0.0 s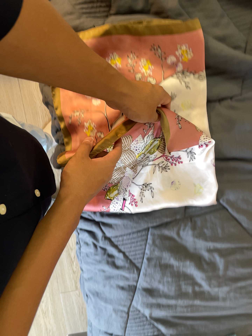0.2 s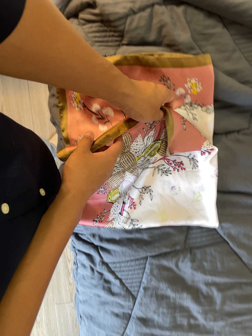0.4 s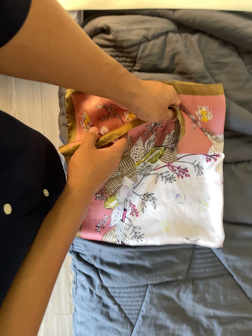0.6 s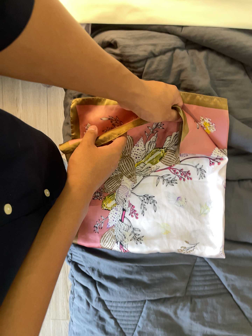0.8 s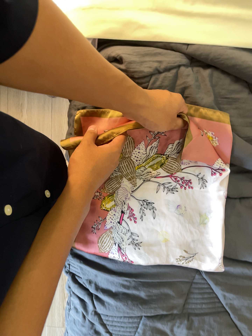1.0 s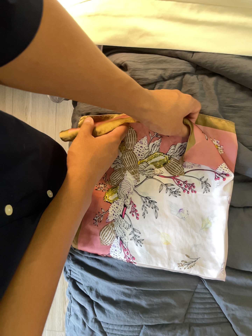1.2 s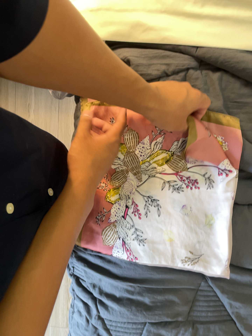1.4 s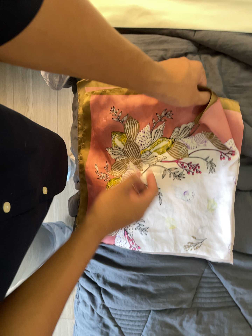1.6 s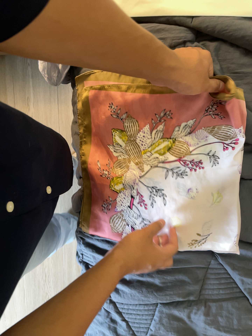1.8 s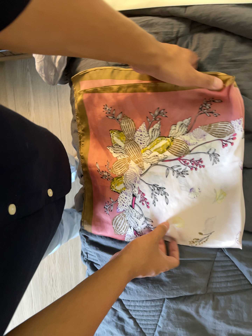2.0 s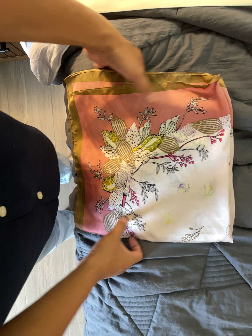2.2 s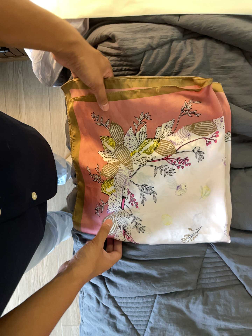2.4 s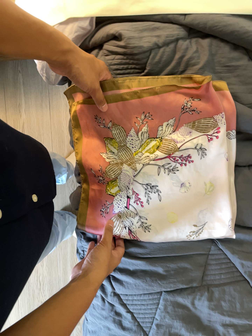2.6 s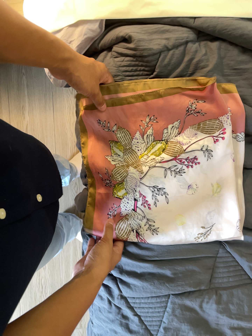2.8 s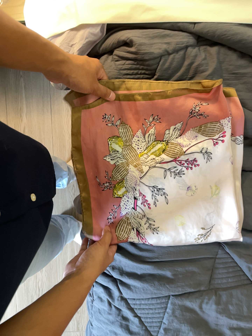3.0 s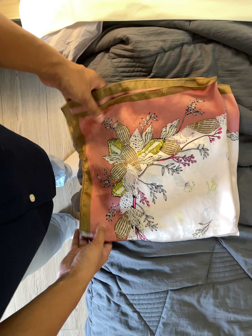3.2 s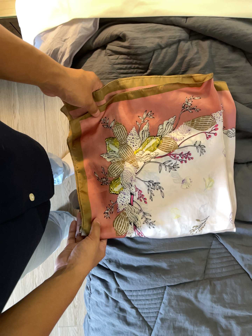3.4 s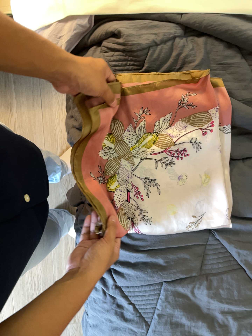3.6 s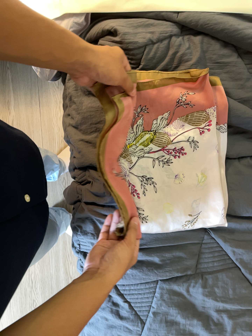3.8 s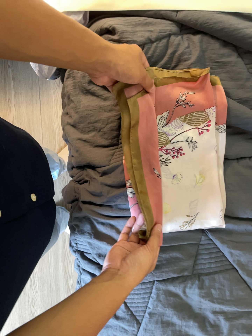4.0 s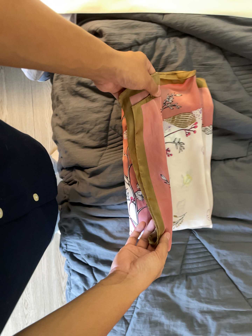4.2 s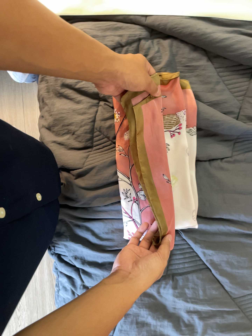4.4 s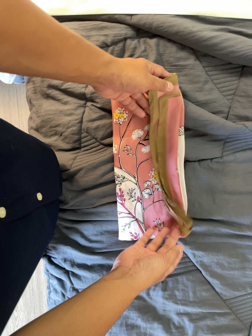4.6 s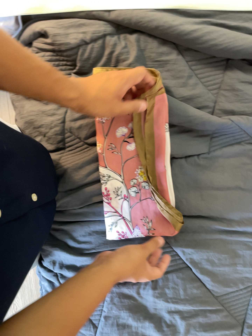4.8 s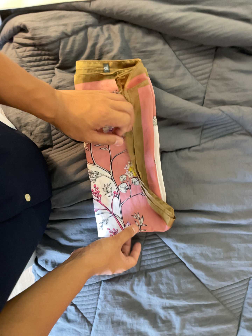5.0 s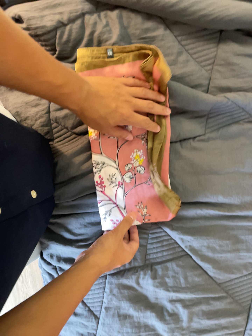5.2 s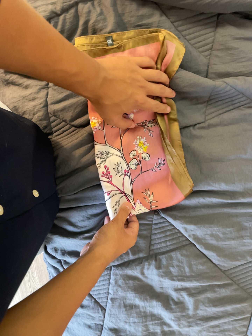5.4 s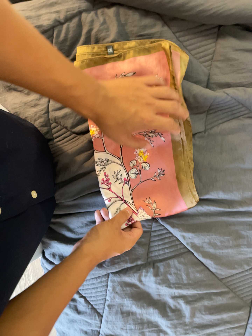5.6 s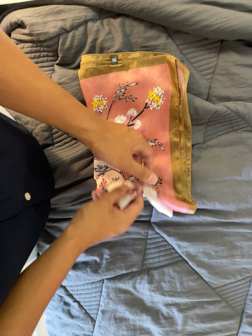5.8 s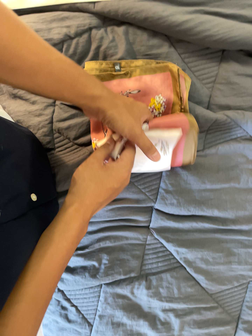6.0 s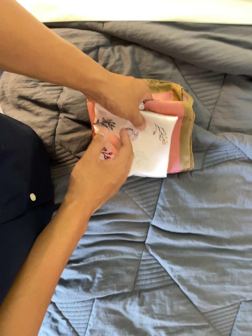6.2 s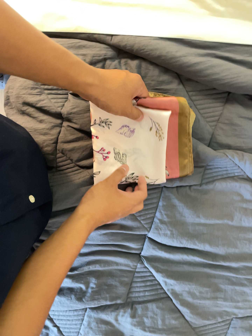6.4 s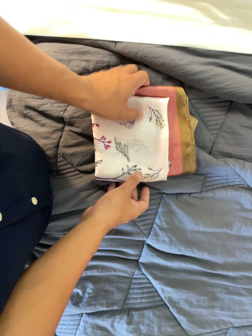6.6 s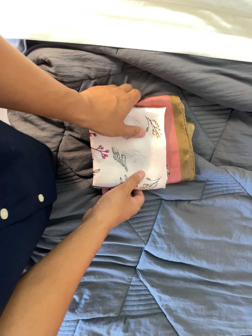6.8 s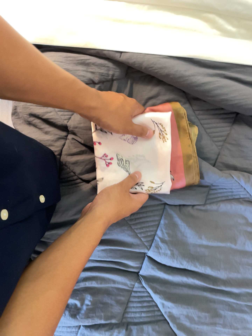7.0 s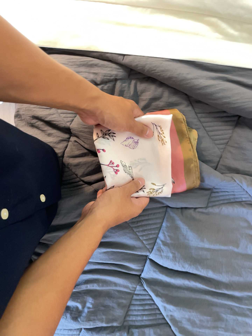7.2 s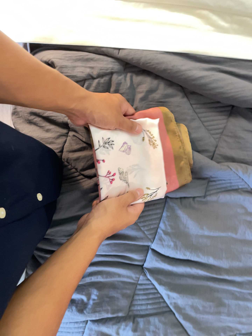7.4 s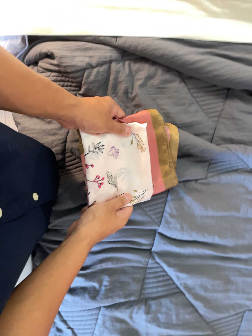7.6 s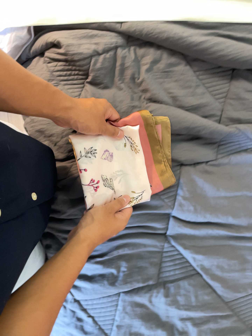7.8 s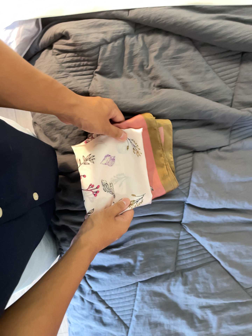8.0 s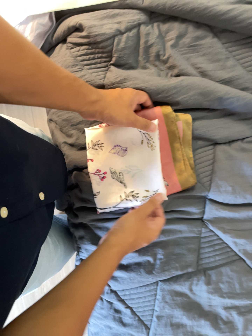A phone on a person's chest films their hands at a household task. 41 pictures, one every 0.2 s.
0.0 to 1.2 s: The camera travels toward the top of its view, about 14 cm, so close, fixed things drift downward. It rolls about its line of sight by about 10 degrees, and the scene rotates clockwise.
1.2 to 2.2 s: The camera travels toward the bottom of its view, about 5 cm, so close, fixed things drift upward.
2.2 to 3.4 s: The camera shifts only a little, or ends up much as it began.
3.4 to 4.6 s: The camera travels to its right, about 12 cm, so close, fixed things drift to the left.
4.6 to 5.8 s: The camera shifts only a little, or ends up much as it began.
5.8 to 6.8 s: The camera rolls about its line of sight by about 10 degrees, and the scene rotates clockwise.
6.8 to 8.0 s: The camera travels toward the bottom of its view and to its left, about 14 cm, so close, fixed things drift upward. It rolls about its line of sight by about 15 degrees, and the scene rotates counterclockwise.
The film runs forward here.
